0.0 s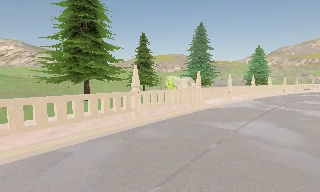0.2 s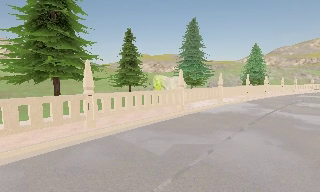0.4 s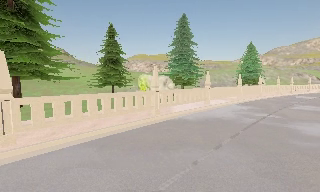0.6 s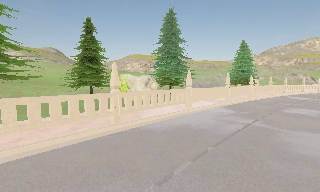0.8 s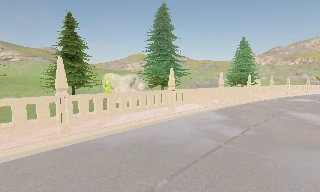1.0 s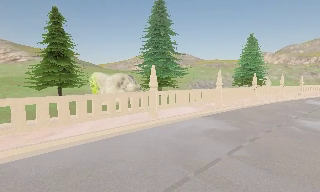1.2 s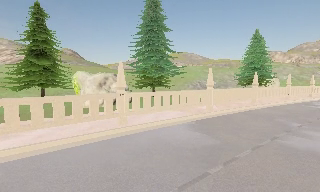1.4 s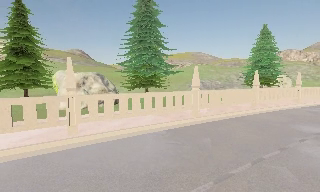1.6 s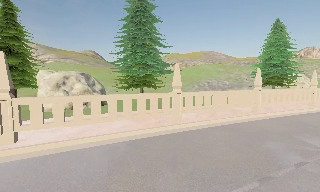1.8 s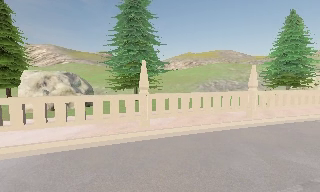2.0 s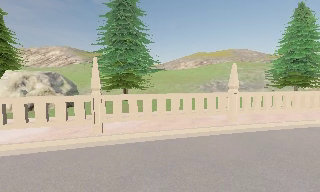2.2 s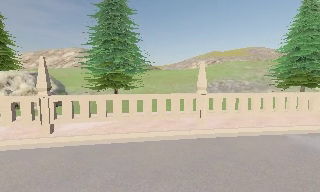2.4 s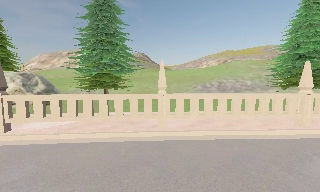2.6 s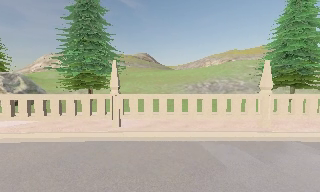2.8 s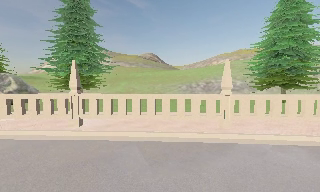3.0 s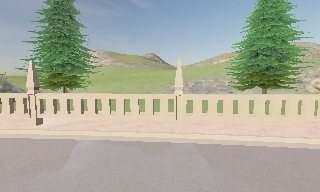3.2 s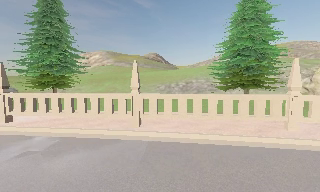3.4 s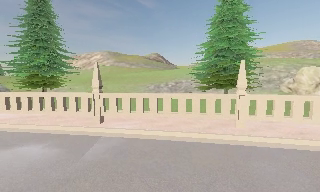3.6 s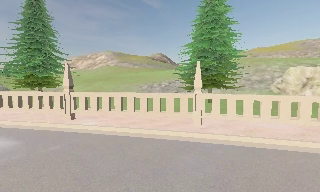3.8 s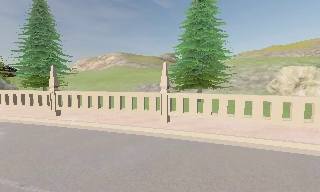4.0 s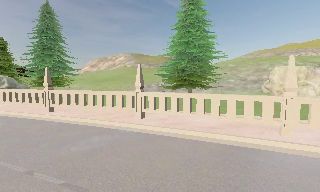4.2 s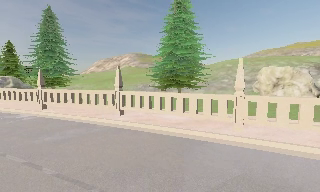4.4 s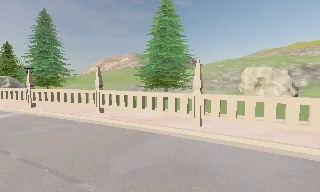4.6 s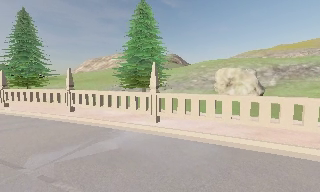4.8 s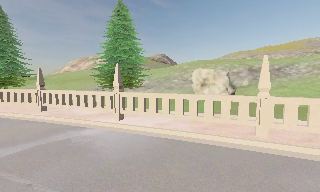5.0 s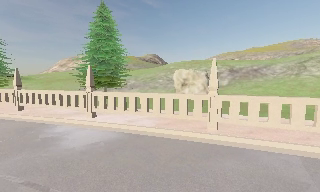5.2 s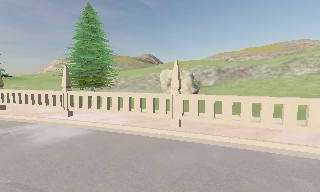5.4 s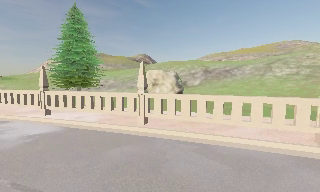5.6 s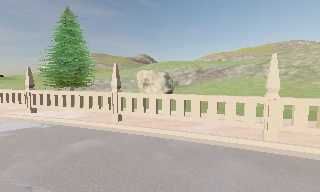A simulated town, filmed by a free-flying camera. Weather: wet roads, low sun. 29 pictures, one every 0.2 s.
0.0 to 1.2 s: The camera travels forward and to its right, about 14 m, so what stands in front looms larger.
1.2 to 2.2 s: The camera pans to its left, which is counterclockwise from overhead, by about 25 degrees. It travels to its right and forward, about 12 m, so close, fixed things drift to the left.
2.2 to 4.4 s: The camera pans to its left, which is counterclockwise from overhead, by about 25 degrees. It travels to its right, about 20 m, so close, fixed things drift to the left.
4.4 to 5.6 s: The camera pans to its right, which is clockwise from overhead, by about 10 degrees. It travels to its right and backward, about 9 m, so close, fixed things drift to the left.
The film runs backward here.
